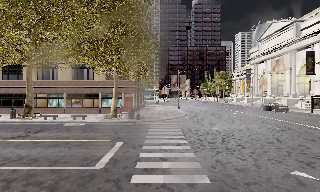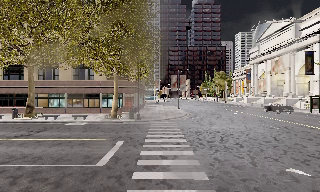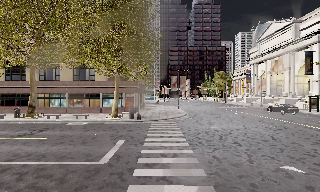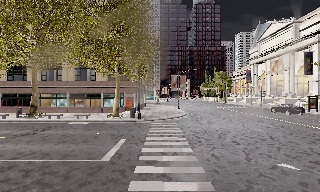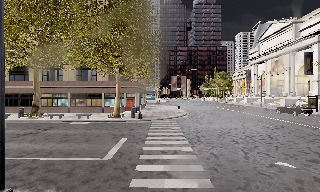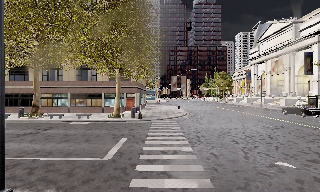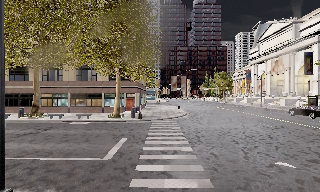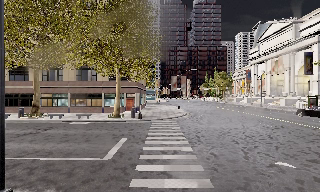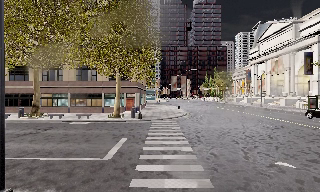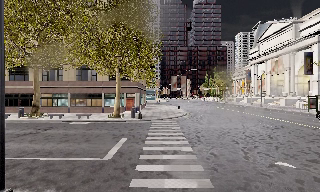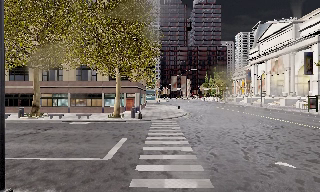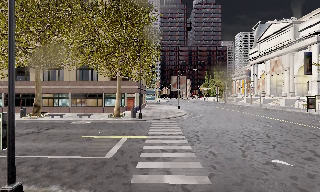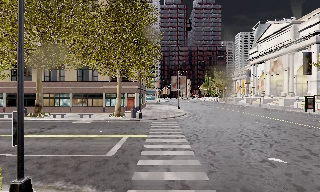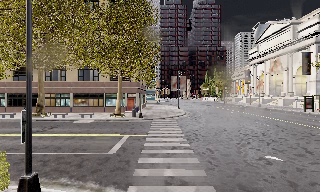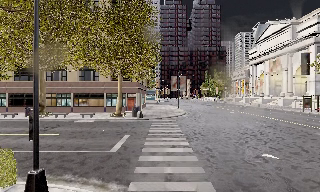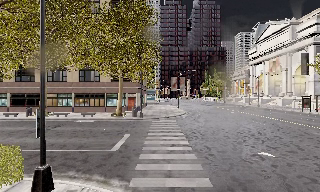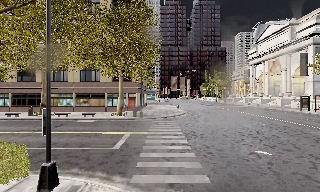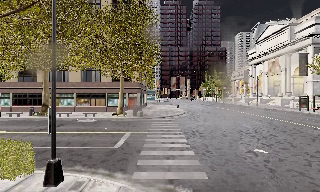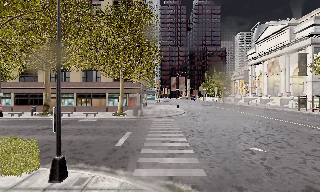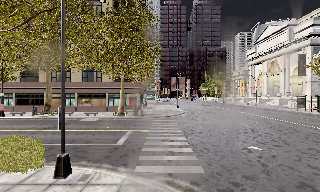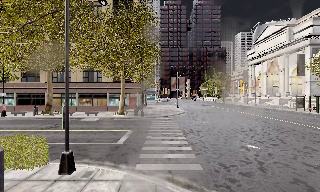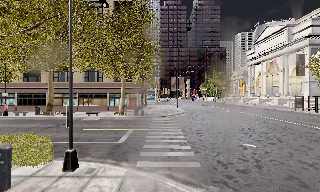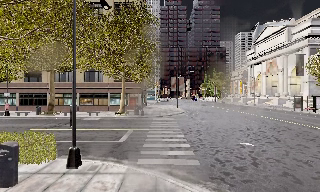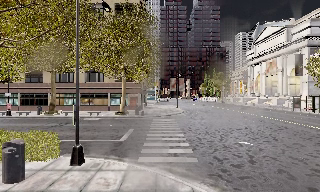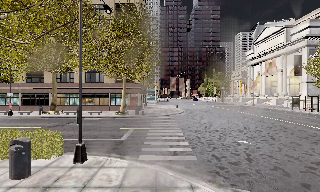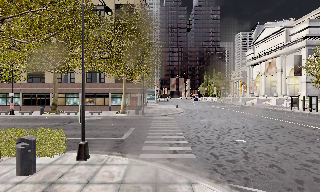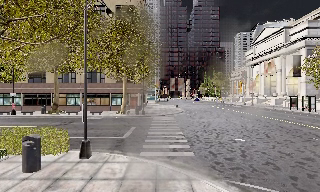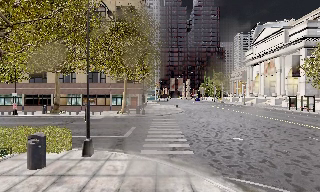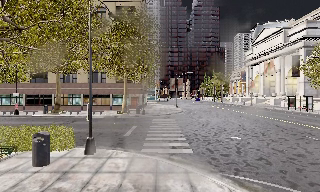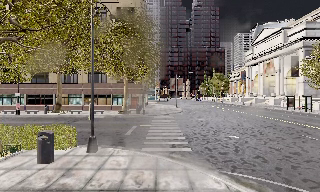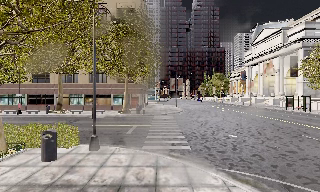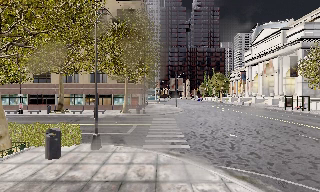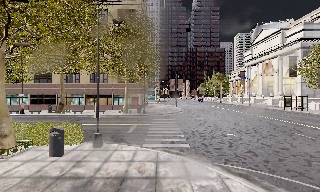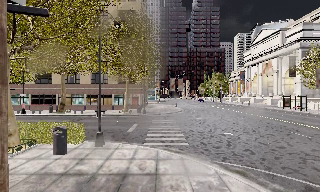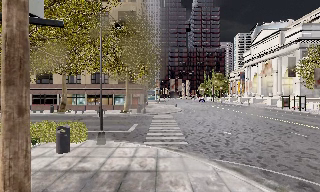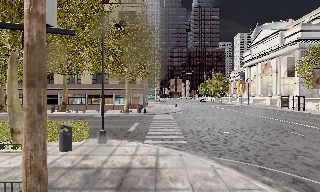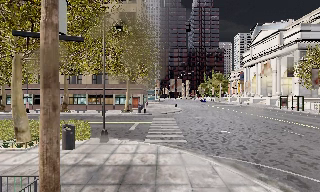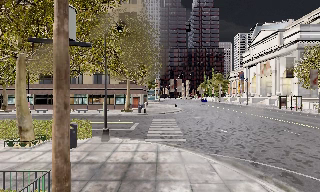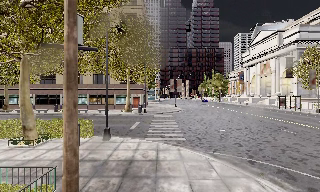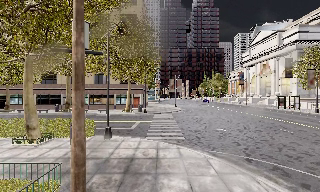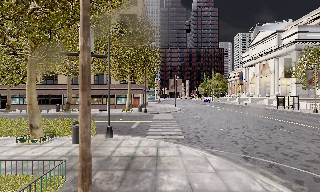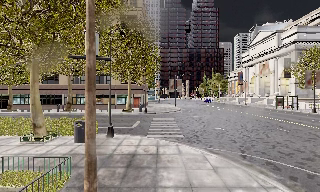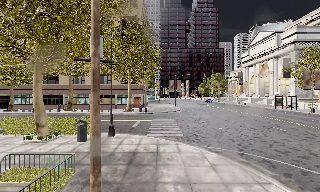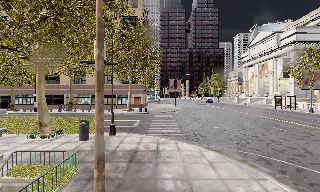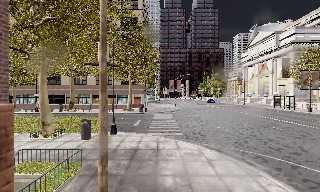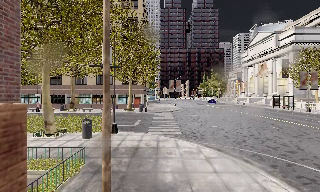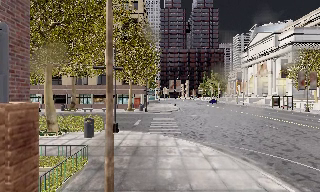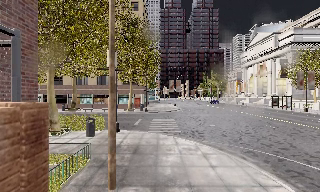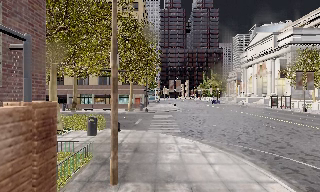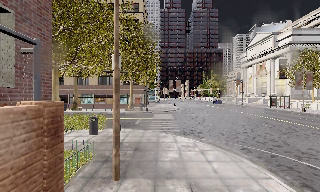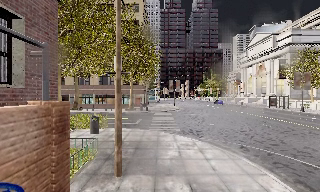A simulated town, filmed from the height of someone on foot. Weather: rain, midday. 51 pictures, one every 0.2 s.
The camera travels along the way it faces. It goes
backward.
0.0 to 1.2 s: The camera travels backward, about 1 m, so what stands in front gets smaller. It loses speed.
1.2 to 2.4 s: The camera shifts only a little, or ends up much as it began.
2.4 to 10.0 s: The camera travels backward, about 8 m, so what stands in front gets smaller.
The film runs backward here.
